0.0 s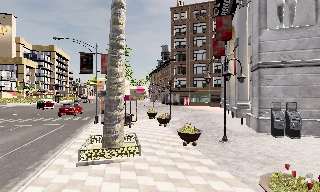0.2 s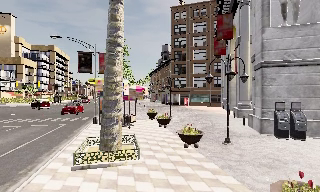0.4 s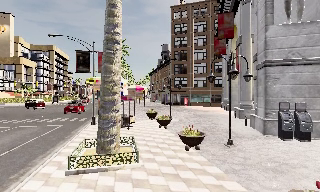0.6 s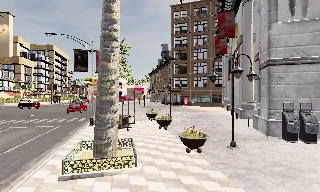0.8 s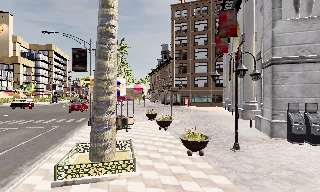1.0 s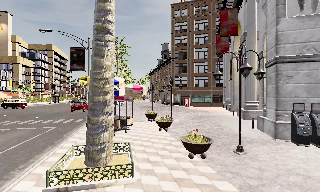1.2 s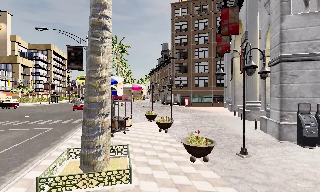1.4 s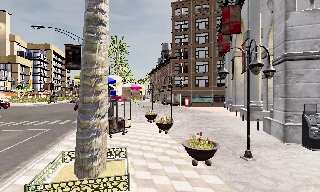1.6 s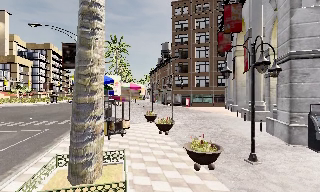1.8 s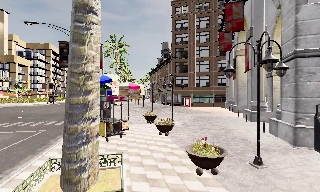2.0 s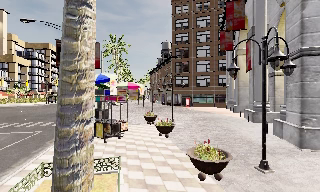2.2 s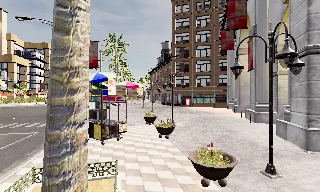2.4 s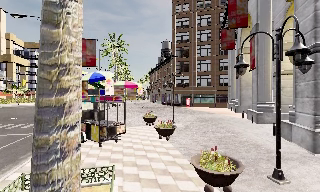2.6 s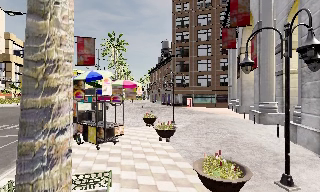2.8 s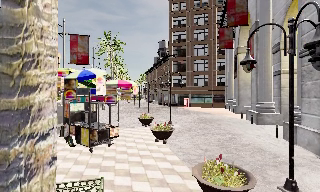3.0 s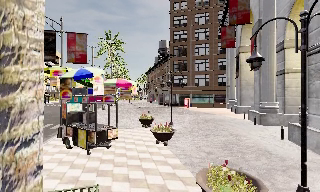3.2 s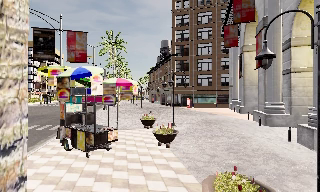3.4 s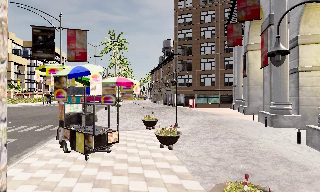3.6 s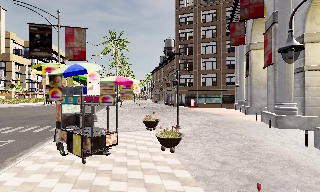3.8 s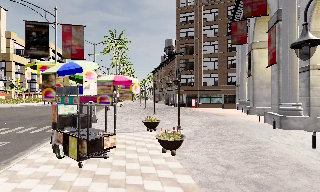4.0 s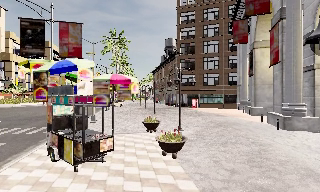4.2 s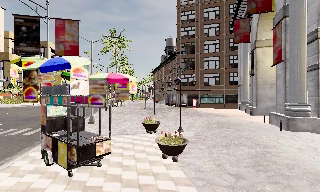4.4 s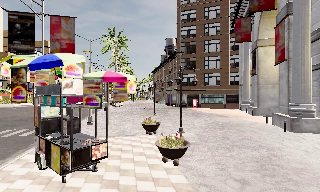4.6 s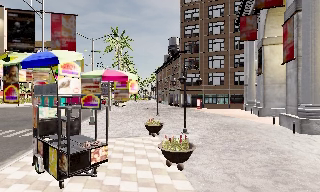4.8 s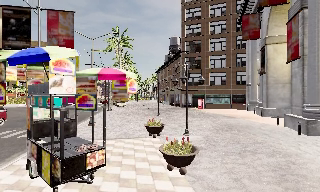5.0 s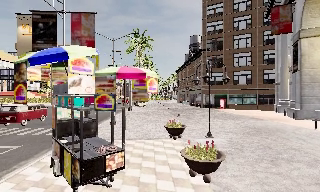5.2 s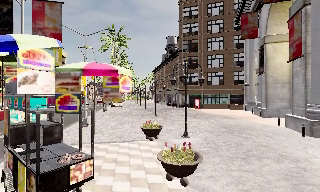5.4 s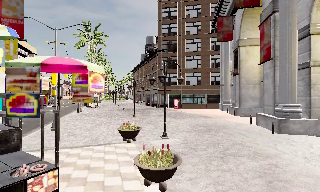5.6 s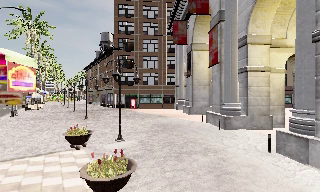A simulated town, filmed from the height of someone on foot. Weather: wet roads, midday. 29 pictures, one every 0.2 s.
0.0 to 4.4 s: The camera travels forward, about 7 m, so what stands in front looms larger.
4.4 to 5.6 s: The camera pans to its right, which is clockwise from overhead, by about 20 degrees. It travels forward, about 2 m, so what stands in front looms larger.
The film runs forward here.
